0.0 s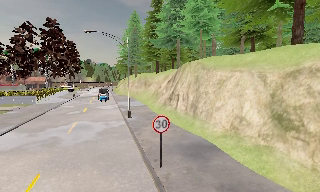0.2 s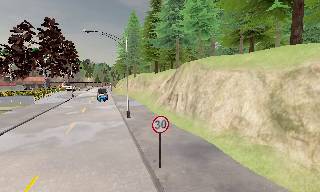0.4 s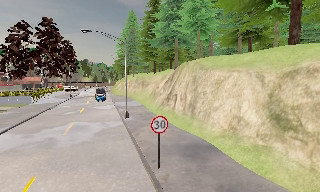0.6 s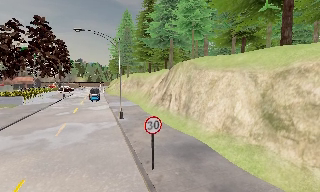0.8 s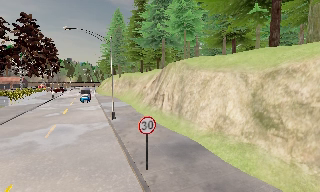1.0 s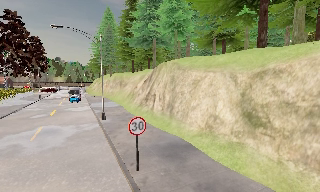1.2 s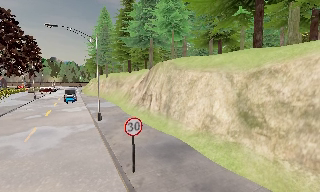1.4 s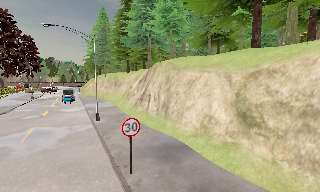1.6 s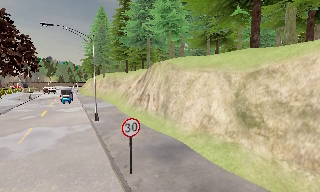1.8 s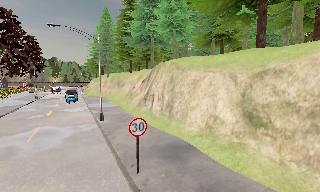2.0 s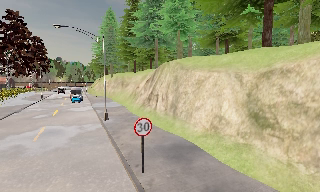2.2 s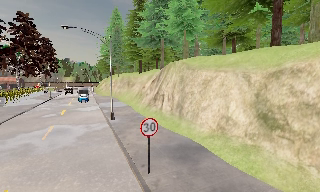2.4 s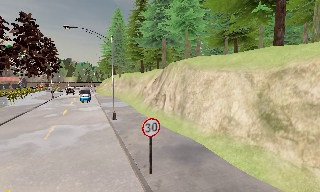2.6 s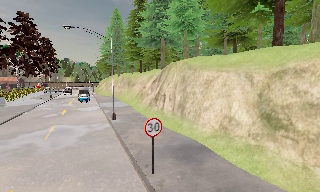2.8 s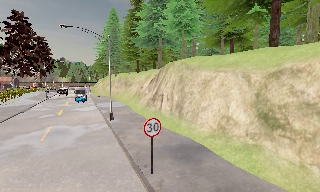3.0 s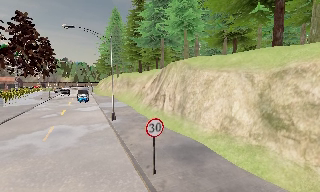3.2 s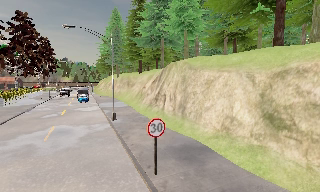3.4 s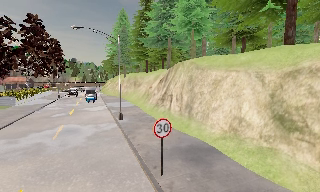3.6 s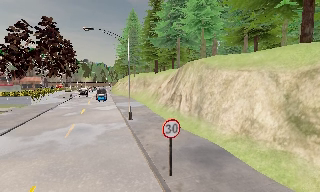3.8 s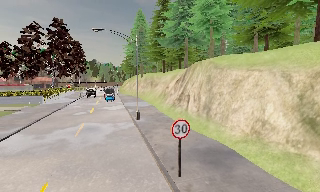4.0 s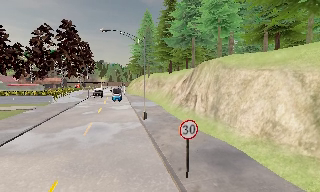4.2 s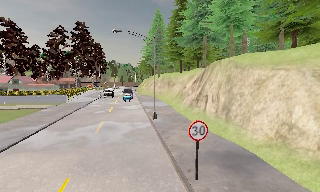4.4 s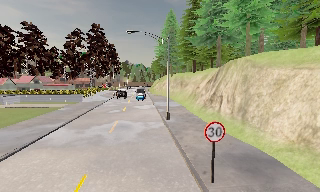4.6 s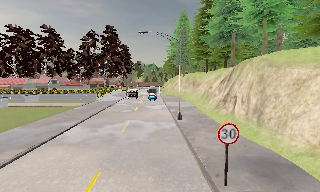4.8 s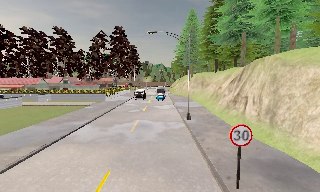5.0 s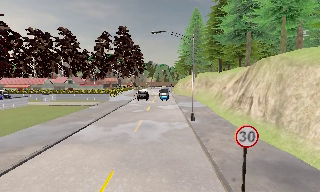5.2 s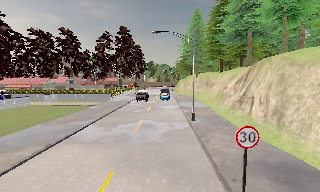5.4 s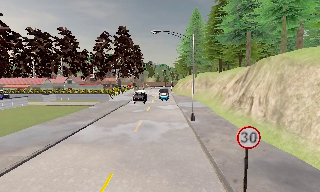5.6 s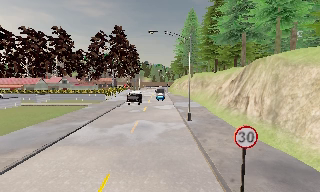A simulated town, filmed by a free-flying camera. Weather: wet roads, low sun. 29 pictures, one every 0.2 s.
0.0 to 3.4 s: The camera travels to its left and forward, about 0.5 m.
3.4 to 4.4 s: The camera swings to its left by about 15 degrees, and the scene slides to the right.
4.4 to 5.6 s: The camera shifts only a little, or ends up much as it began.
The film runs forward here.
